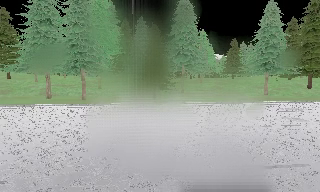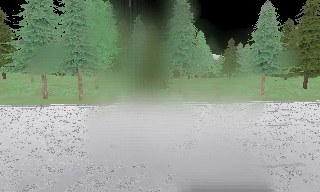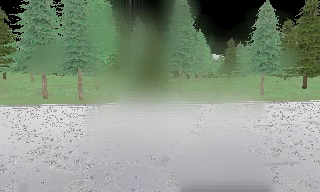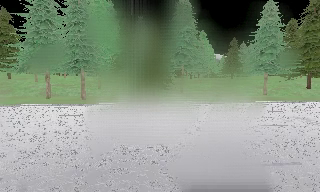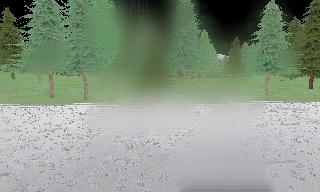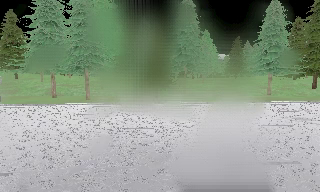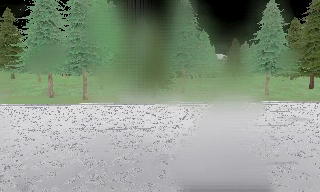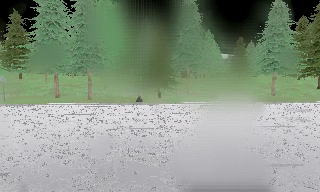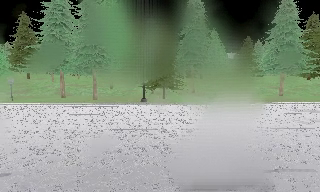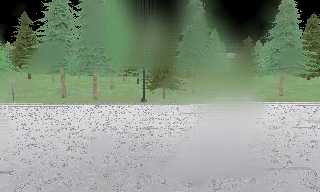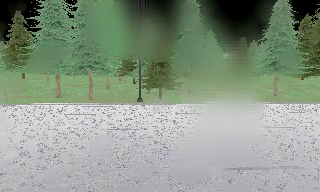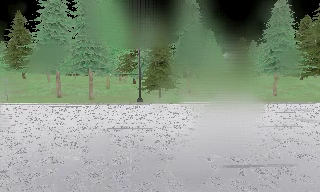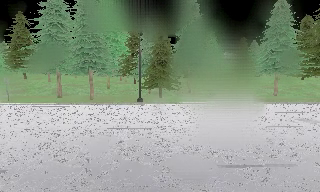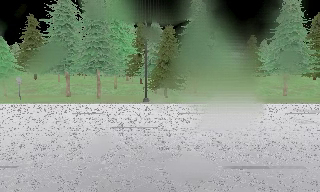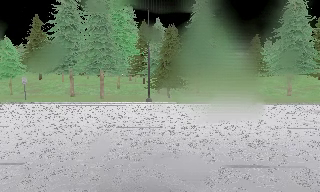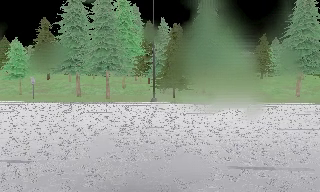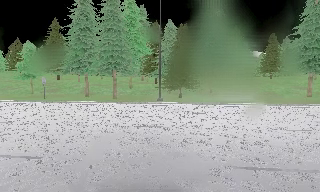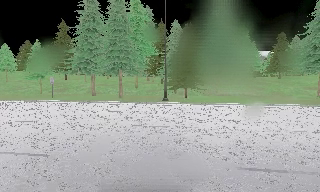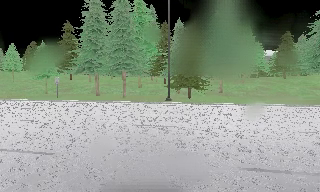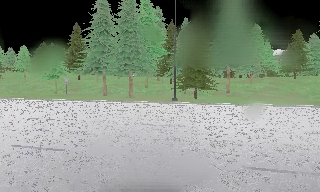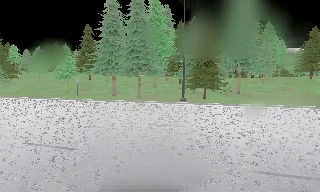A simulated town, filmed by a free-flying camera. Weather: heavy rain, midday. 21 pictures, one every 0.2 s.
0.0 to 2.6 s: The camera travels to its right, about 0.5 m.
2.6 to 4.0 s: The camera swings to its left by about 15 degrees, and the scene slides to the right.
The film runs backward here.
